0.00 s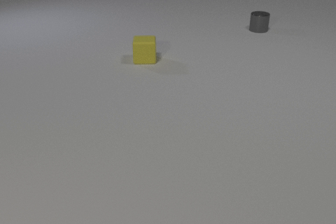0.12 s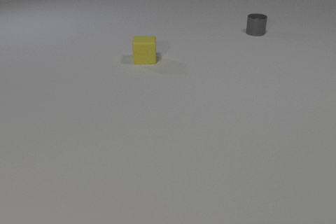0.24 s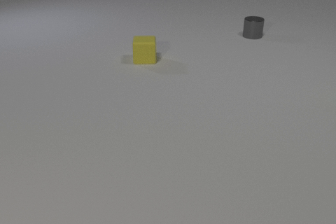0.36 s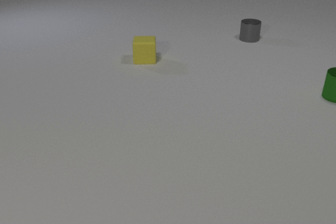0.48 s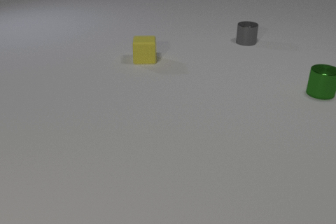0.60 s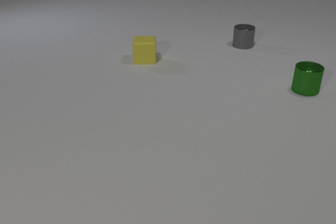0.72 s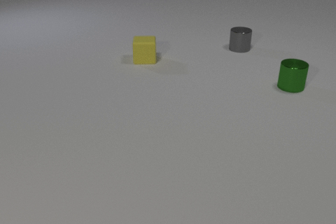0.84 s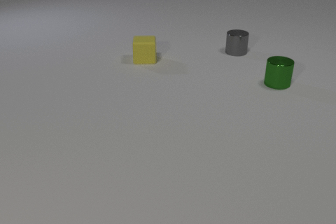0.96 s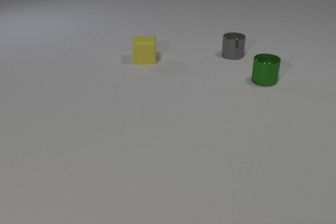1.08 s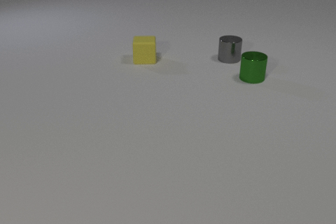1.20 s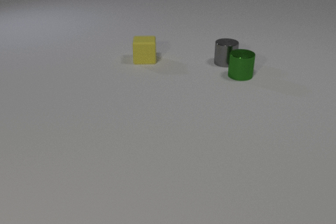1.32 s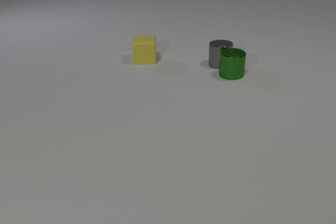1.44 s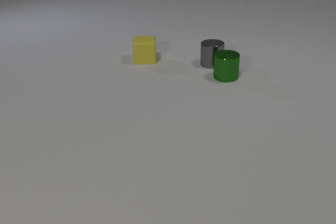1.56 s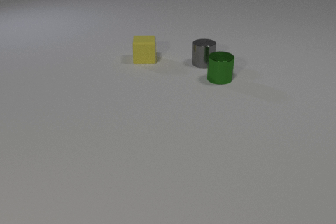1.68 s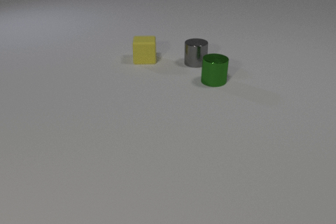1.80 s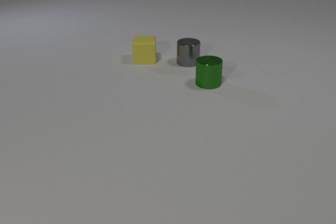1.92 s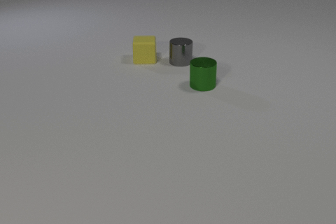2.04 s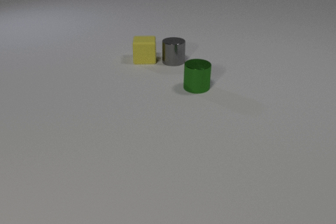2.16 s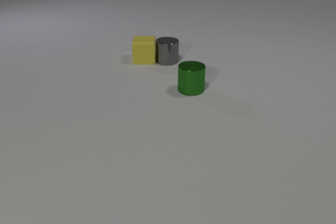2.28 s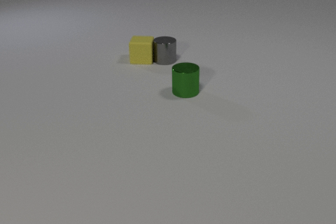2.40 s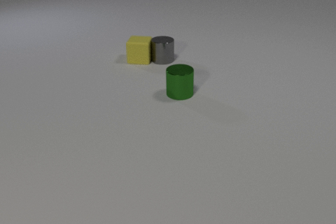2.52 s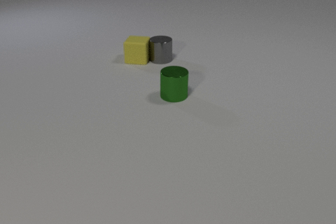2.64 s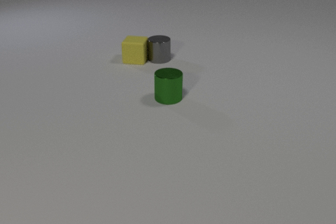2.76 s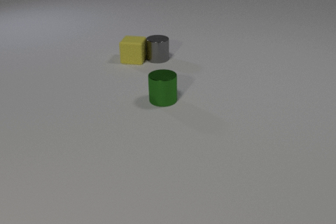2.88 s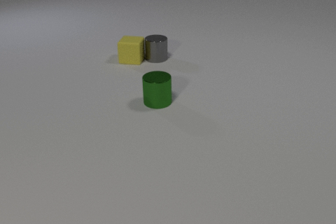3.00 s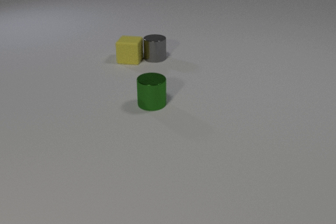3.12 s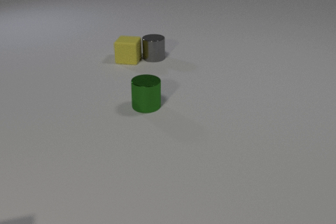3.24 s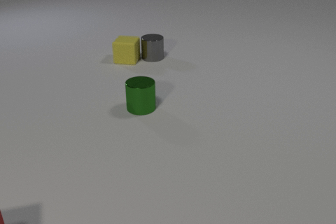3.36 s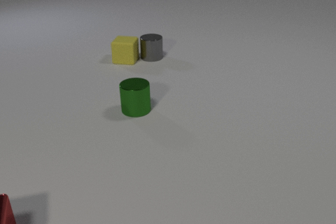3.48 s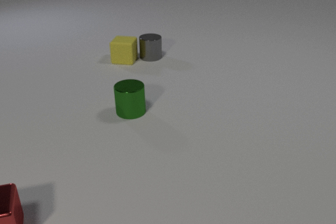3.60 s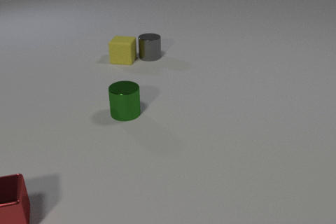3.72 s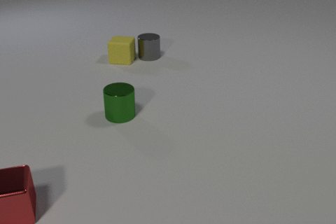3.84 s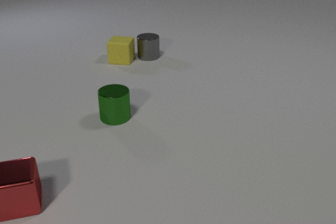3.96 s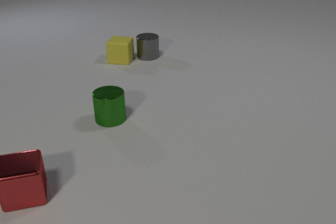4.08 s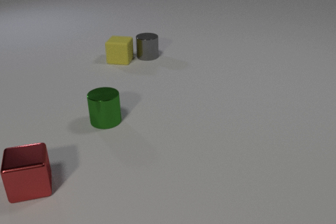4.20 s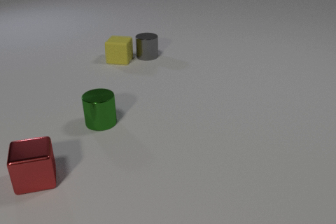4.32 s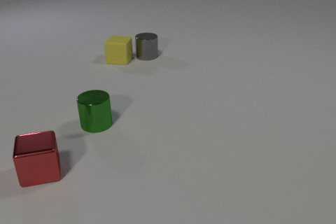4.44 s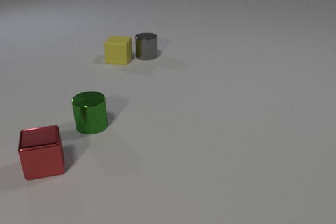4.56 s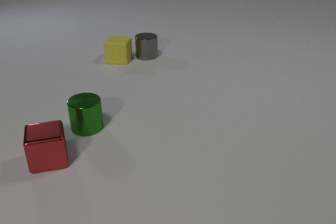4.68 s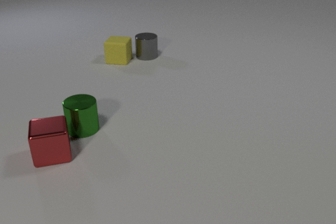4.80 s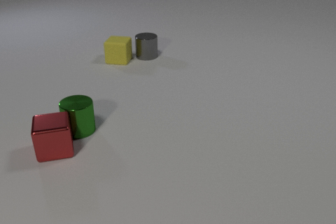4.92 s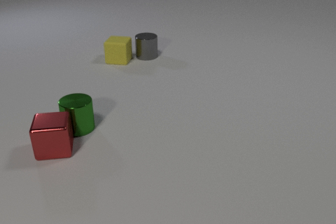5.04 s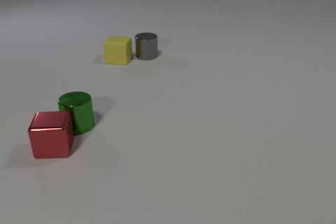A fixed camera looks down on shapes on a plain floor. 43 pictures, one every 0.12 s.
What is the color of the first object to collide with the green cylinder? gray.
How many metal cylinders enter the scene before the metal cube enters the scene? 1.
How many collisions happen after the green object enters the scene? 3.
0.00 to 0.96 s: The green metal cylinder comes in at the right edge, slides to the left. The gray metal cylinder slides toward the camera.
0.96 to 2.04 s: The green metal cylinder slides to the left and toward the camera. The gray metal cylinder slides to the left. The green metal cylinder and the gray metal cylinder collide.
2.04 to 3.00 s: The green metal cylinder slides to the left and toward the camera. The gray metal cylinder slides to the left and away from the camera. The yellow rubber cube slides to the left. The gray metal cylinder and the yellow rubber cube collide.
3.00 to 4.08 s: The green metal cylinder slides to the left and toward the camera. The gray metal cylinder slides to the left and away from the camera. The yellow rubber cube slides to the left. The red metal cube comes in at the bottom edge, slides away from the camera and to the right.
4.08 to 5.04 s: The green metal cylinder slides to the left. The red metal cube slides away from the camera and to the right. The green metal cylinder and the red metal cube collide.
